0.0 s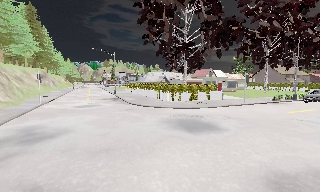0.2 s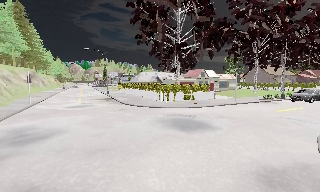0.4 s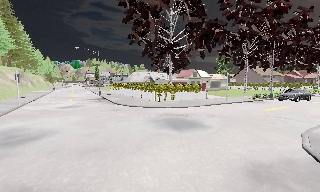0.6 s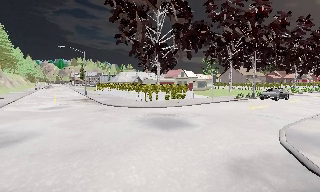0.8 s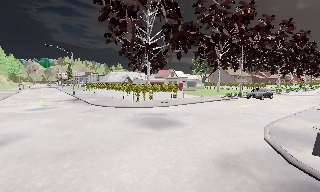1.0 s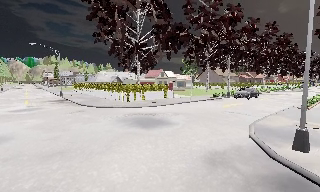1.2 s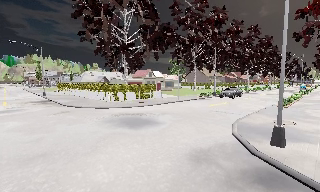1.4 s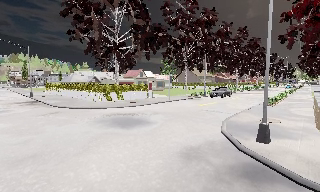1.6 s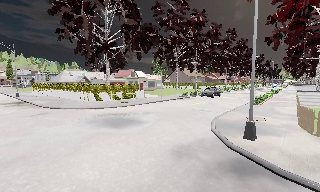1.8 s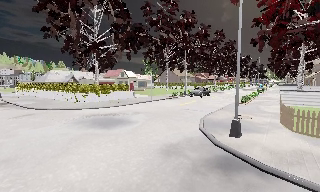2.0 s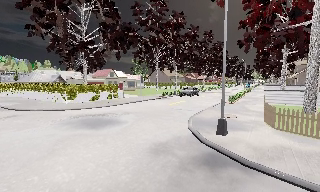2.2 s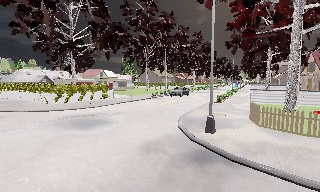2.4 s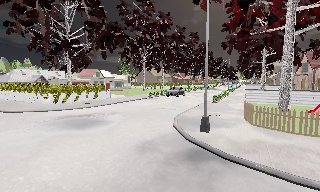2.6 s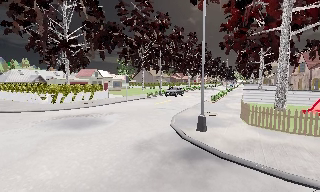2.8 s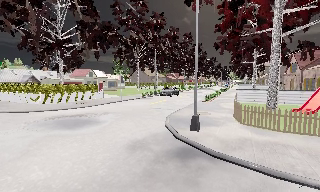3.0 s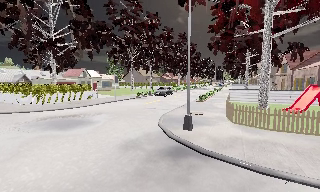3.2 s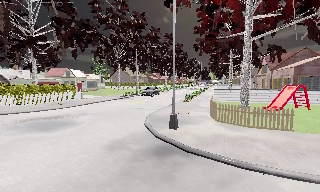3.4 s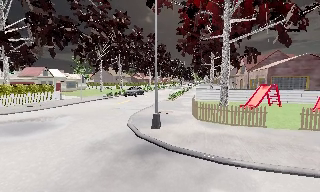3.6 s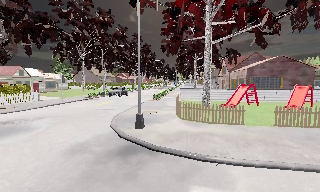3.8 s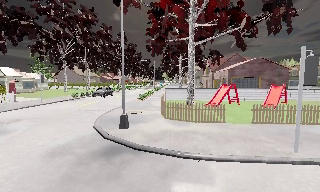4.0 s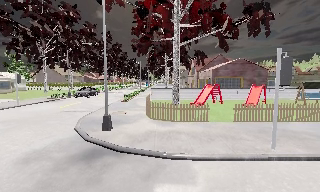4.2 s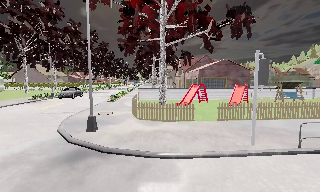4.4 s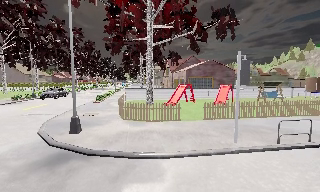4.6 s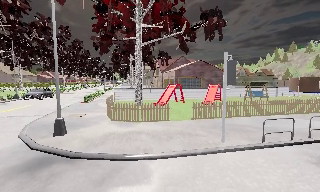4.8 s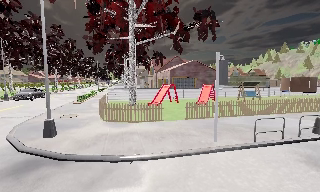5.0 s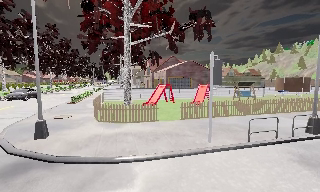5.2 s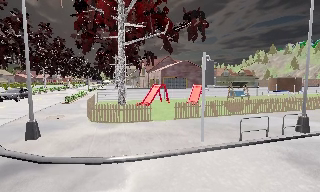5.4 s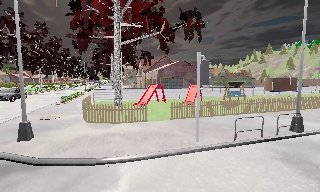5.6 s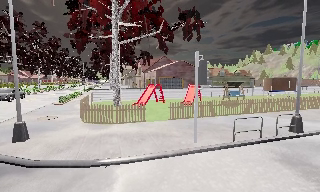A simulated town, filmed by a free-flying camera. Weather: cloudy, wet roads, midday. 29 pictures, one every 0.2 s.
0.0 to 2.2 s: The camera pans to its right, which is clockwise from overhead, by about 35 degrees. It travels backward, about 1 m.
2.2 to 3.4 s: The camera pans to its right, which is clockwise from overhead, by about 15 degrees.
3.4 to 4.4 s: The camera swings to its right by about 25 degrees, and the scene slides to the left. It travels to its right, about 0.5 m, so close, fixed things drift to the left.
4.4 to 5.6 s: The camera travels to its right, about 0.5 m, so close, fixed things drift to the left.
The film runs forward here.
